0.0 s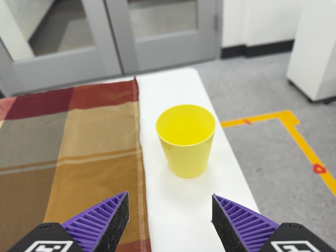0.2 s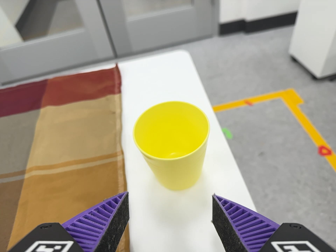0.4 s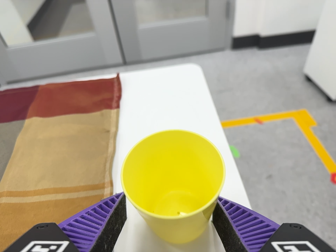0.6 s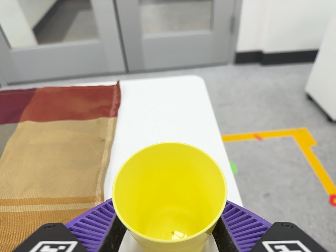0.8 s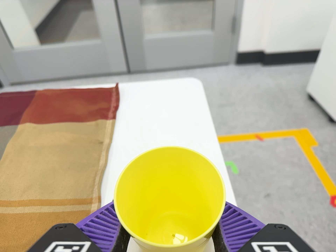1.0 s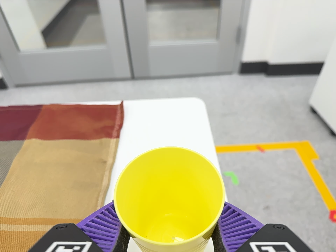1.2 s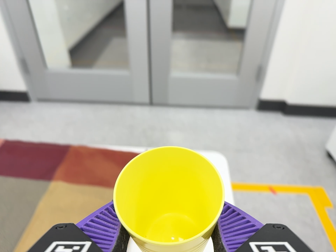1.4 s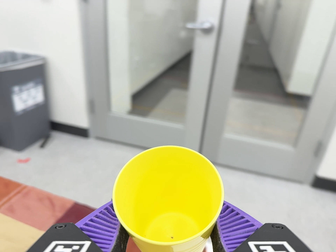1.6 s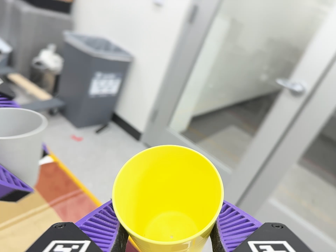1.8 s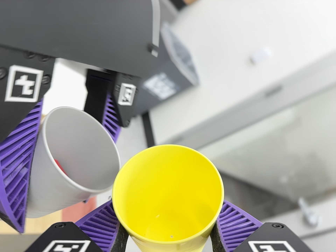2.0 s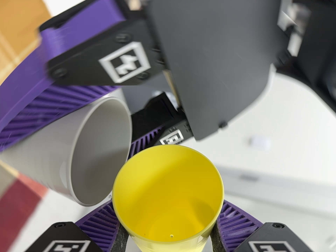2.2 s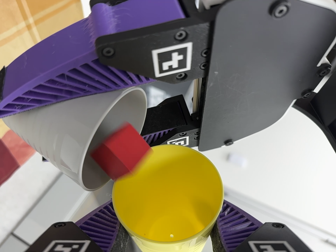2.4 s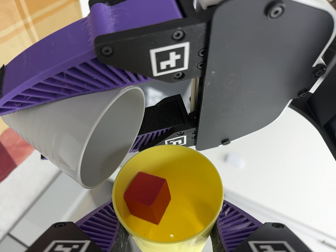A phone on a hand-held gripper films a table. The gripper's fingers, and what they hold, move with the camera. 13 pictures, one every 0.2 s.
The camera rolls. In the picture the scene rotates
clockwise.
0.0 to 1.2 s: The camera travels toward the top of its view and forward, about 18 cm, so close, fixed things drift downward. It rolls about its line of sight by about 15 degrees, and the scene rotates clockwise.
1.2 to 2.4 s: The camera swings to its left by about 15 degrees, and the scene slides to the right. It travels to its left and toward the top of its view, about 38 cm, so close, fixed things drift to the right. Its aim tips toward the top of its view by about 20 degrees, and the scene shifts downward. It rolls about its line of sight by about 125 degrees, and the scene rotates clockwise.
The film runs backward here.
